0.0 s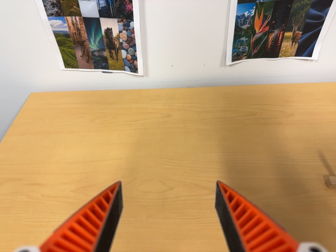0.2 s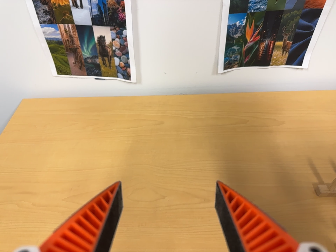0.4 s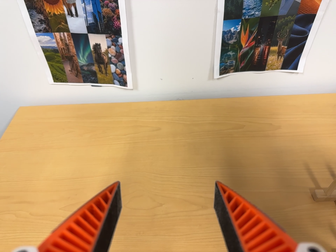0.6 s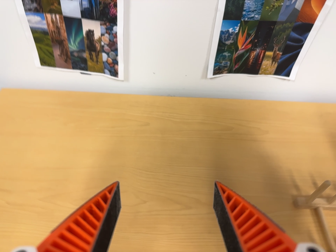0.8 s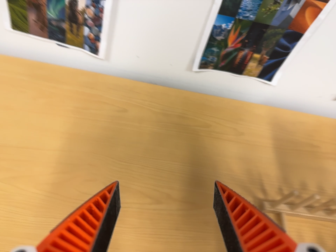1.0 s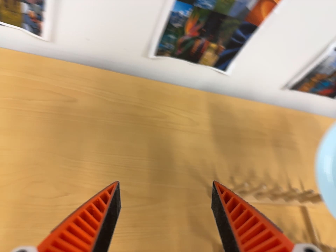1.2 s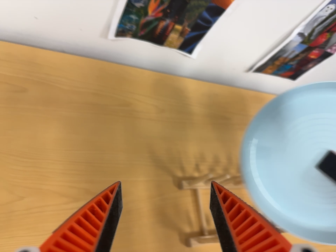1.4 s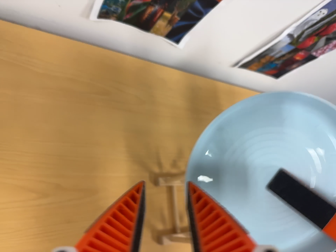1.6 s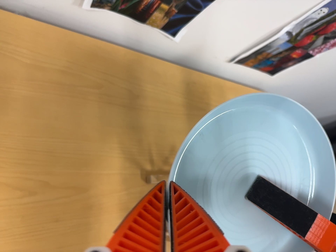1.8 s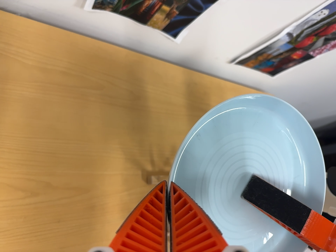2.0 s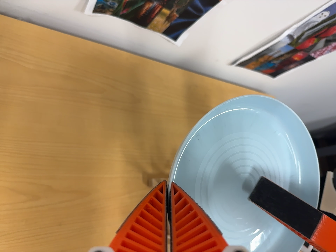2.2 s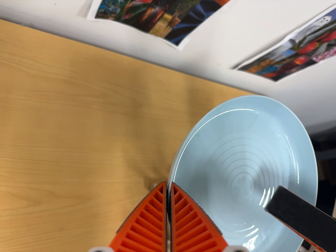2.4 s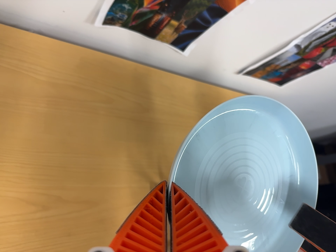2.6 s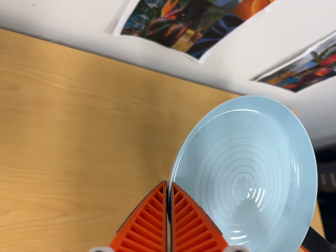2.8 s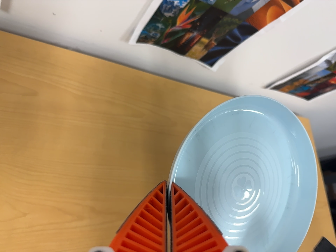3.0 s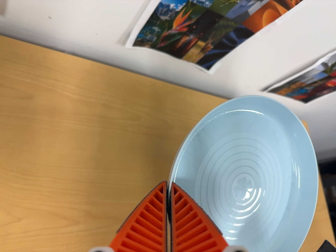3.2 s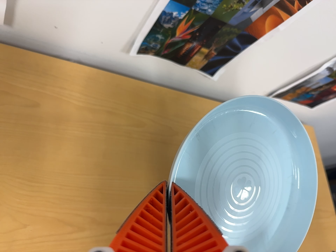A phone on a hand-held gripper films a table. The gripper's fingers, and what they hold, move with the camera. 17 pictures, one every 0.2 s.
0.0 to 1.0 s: The scene slides to the left, as the camera pans about 25 degrees to its right. It travels toward the top of its view, about 9 cm. Its aim tips toward the bottom of its view by about 10 degrees. It rolls about its line of sight by about 10 degrees, and the scene rotates clockwise.
1.0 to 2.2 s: The scene slides to the left, as the camera pans about 15 degrees to its right. It travels toward the top of its view and forward, about 10 cm. Its aim tips toward the bottom of its view by about 15 degrees.
2.2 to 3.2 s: The camera shifts only a little, or ends up much as it began.
The film runs backward here.
